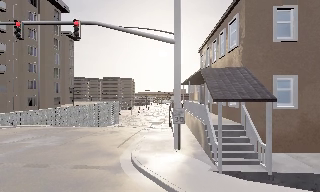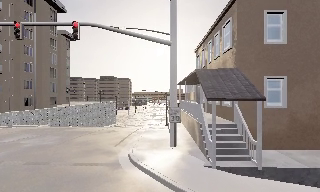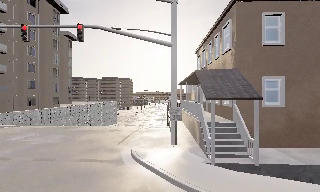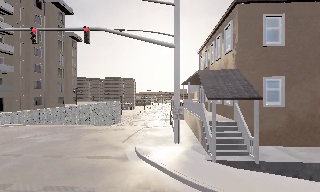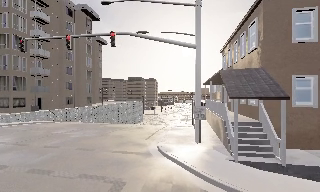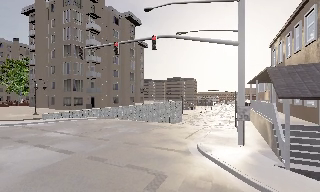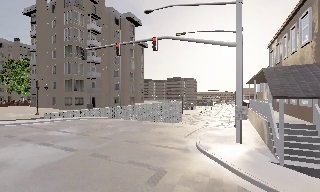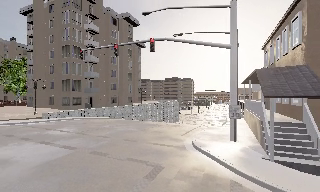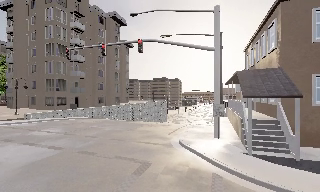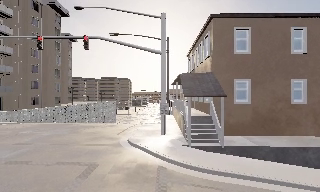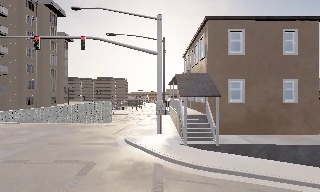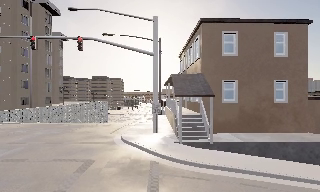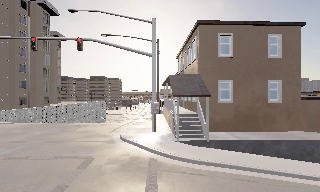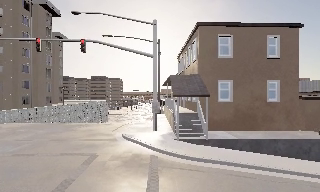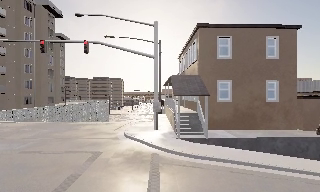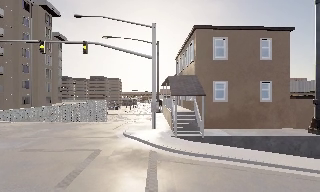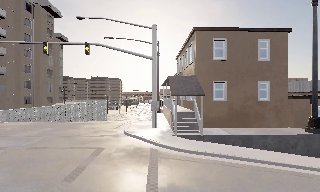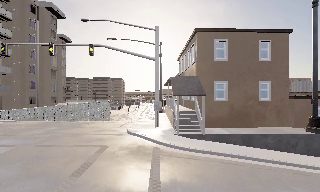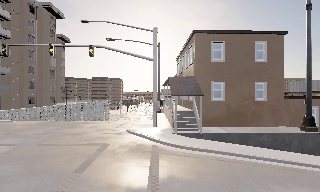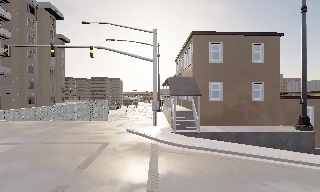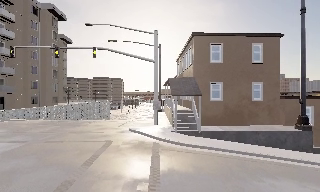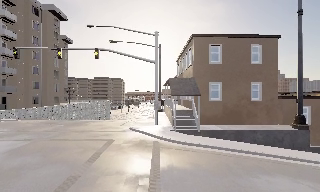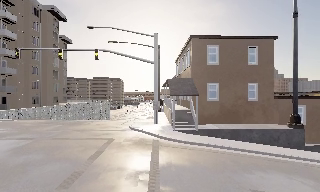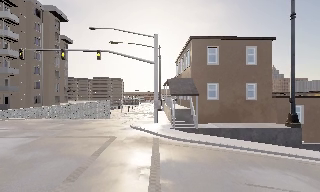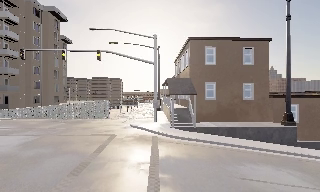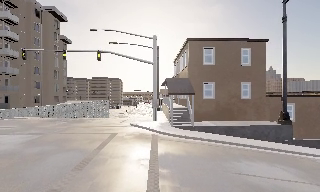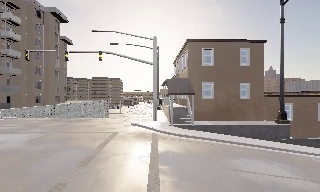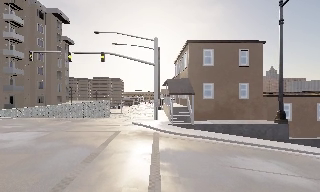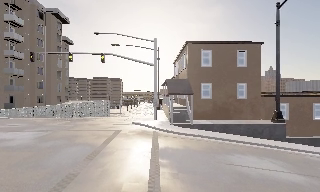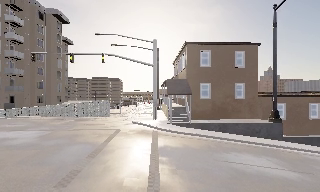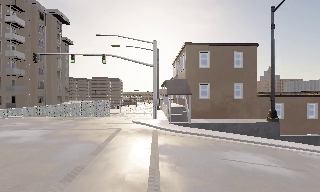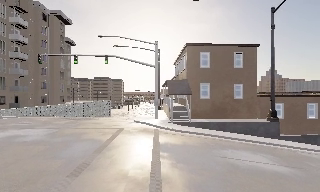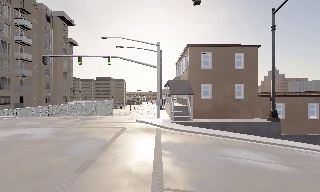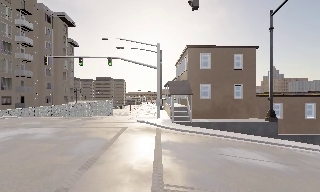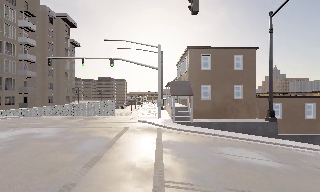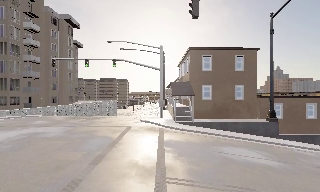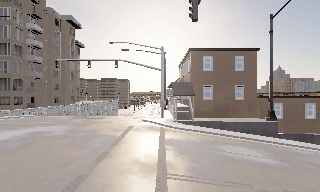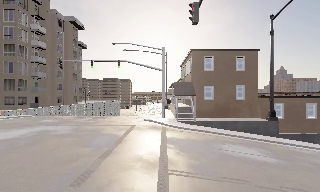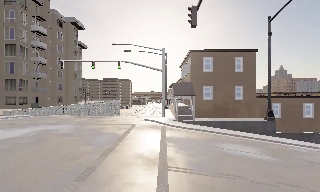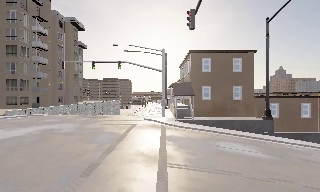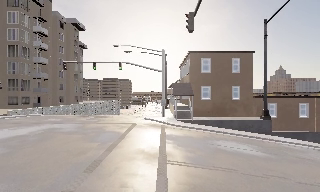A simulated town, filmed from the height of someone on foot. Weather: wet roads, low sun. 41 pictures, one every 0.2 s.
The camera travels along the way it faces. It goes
backward.
0.0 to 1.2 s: The scene slides to the right, as the camera pans about 20 degrees to its left. It travels backward, about 1.5 m, so what stands in front gets smaller.
1.2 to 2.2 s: The camera pans to its right, which is clockwise from overhead, by about 25 degrees. It travels backward, about 1.5 m, so what stands in front gets smaller.
2.2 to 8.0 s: The camera travels backward, about 8 m, so what stands in front gets smaller.
The film runs backward here.
